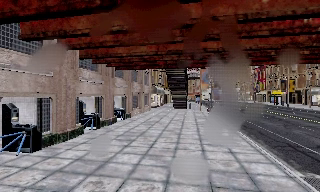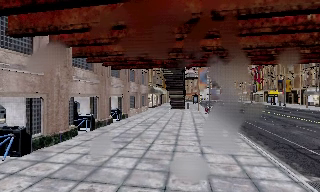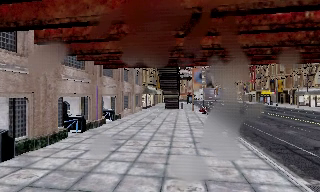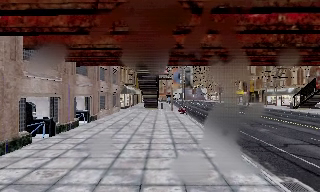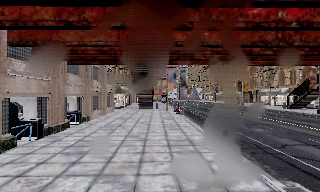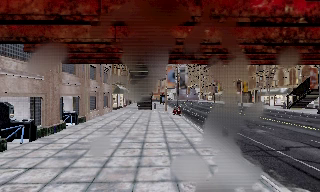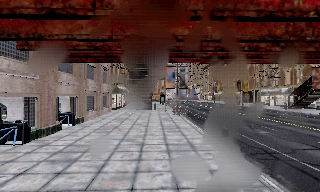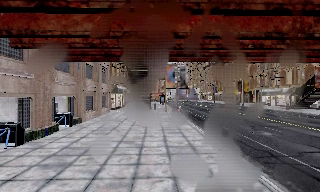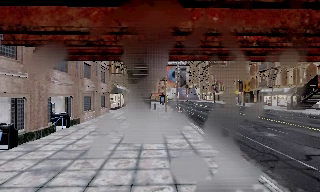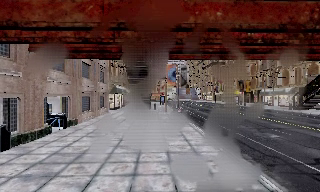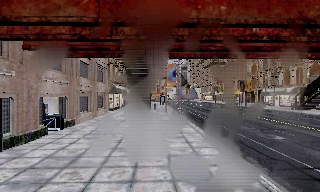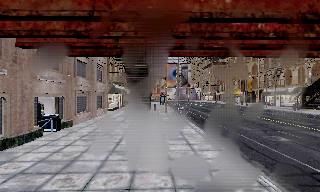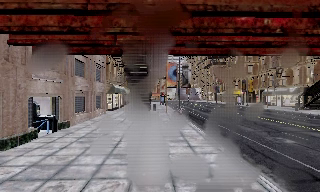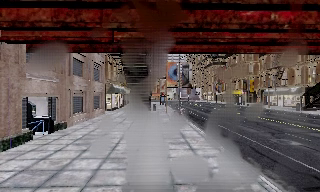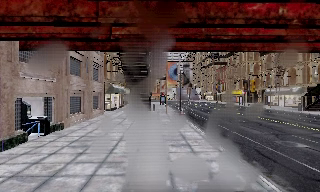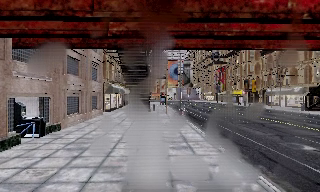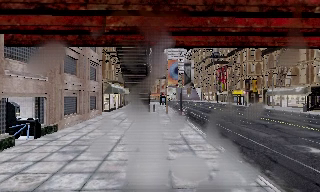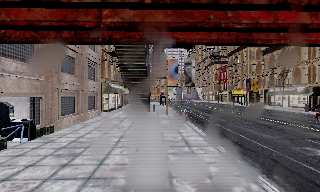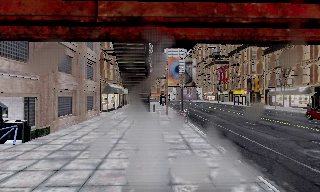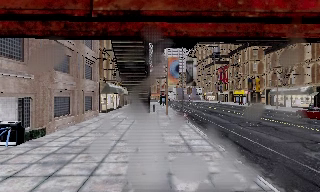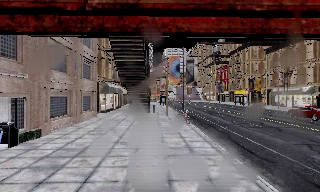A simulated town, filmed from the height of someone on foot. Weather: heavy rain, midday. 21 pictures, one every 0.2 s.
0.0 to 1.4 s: The camera pans to its right, which is clockwise from overhead, by about 15 degrees. It travels forward, about 2.5 m, so what stands in front looms larger.
1.4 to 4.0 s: The camera travels forward, about 5 m, so what stands in front looms larger.
The film runs forward here.
